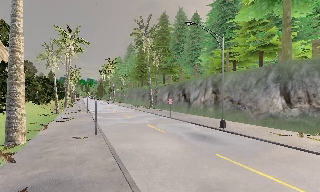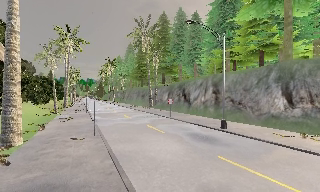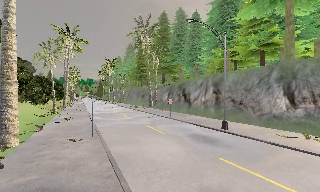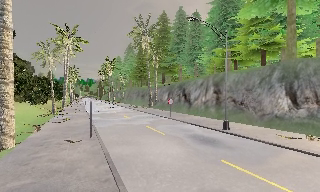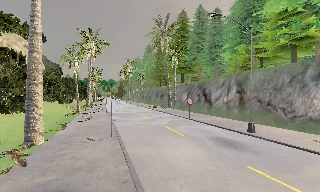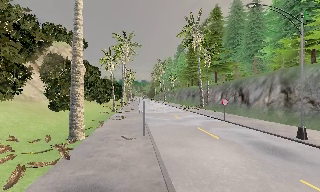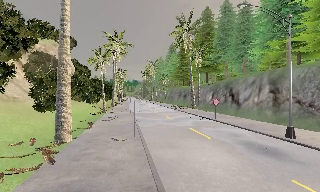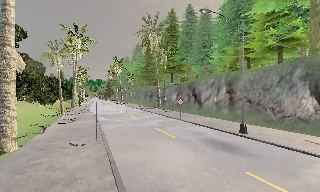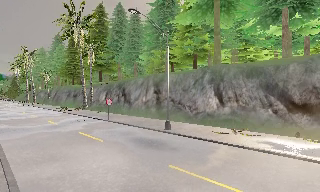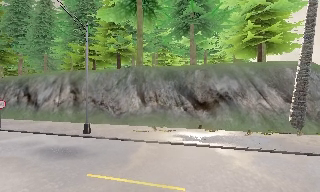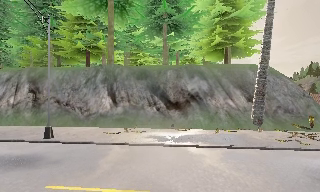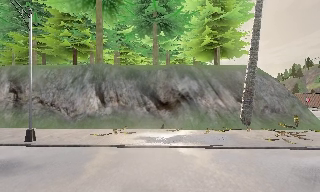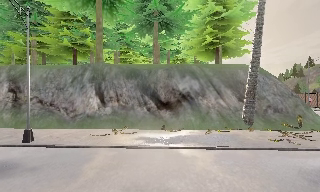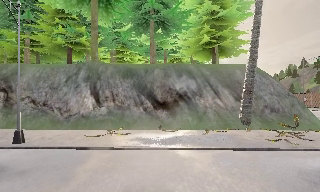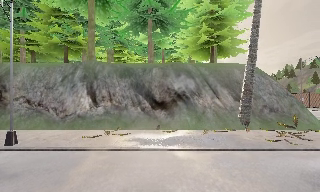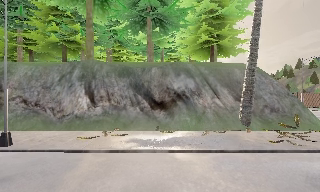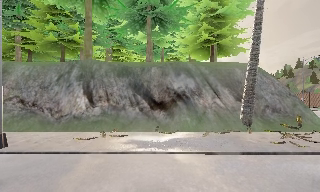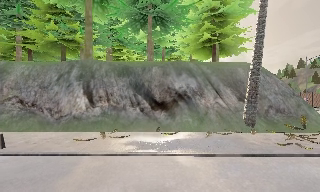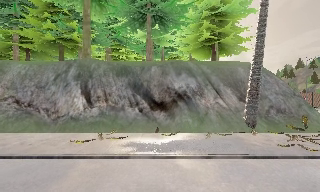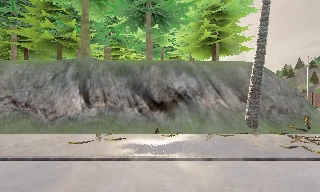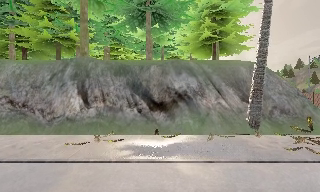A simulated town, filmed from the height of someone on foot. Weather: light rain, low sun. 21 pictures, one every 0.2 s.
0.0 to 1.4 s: The camera travels forward, about 1.5 m, so what stands in front looms larger.
1.4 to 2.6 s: The scene slides to the left, as the camera pans about 65 degrees to its right. It travels forward, about 1.5 m.
2.6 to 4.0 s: The camera travels forward, about 1.5 m, so what stands in front looms larger.
The film runs forward here.
